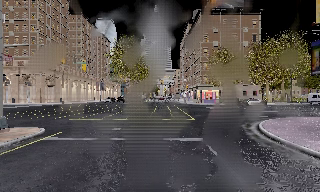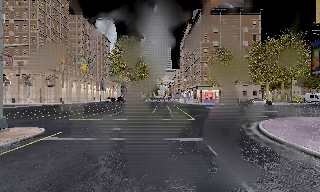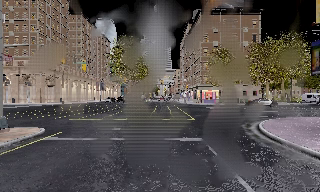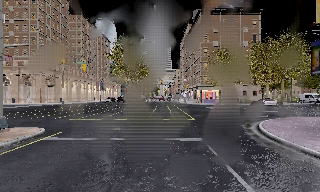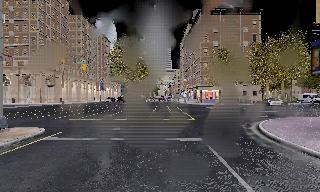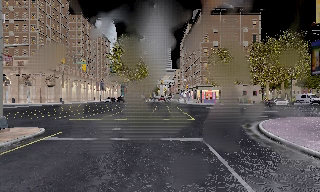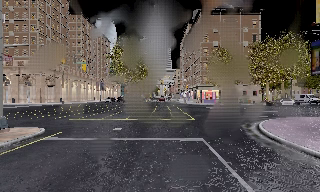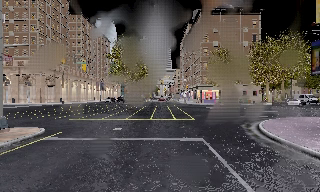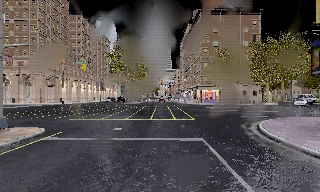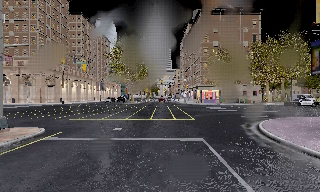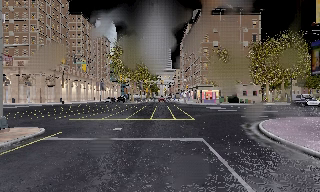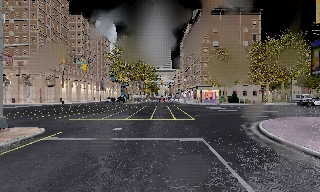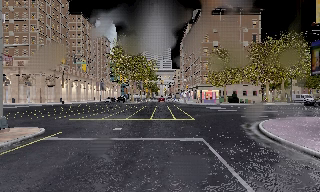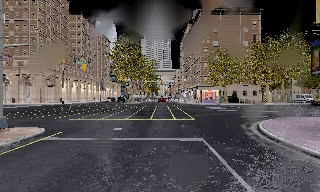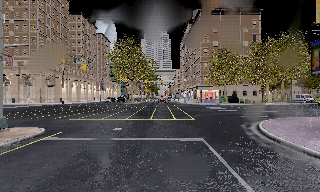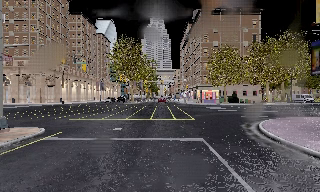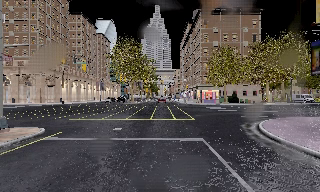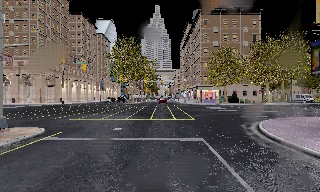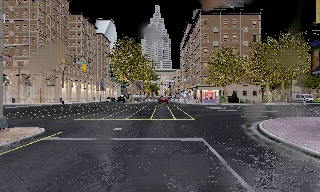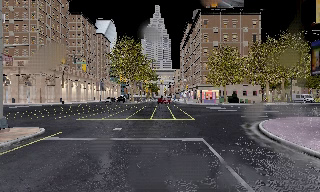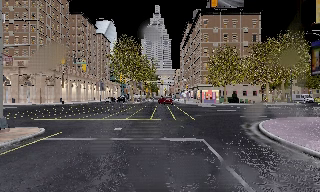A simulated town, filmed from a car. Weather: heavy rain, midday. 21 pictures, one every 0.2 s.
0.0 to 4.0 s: The camera keeps its place and its aim.
The film runs backward here.
